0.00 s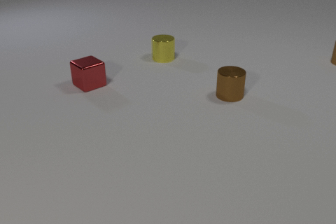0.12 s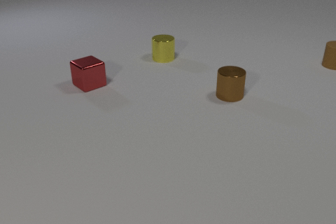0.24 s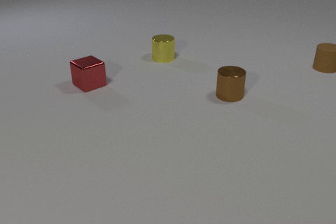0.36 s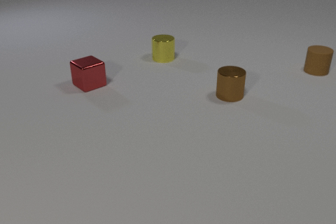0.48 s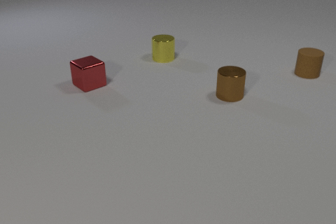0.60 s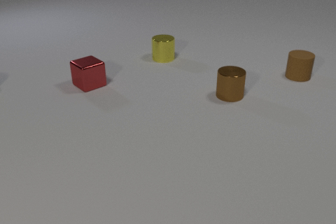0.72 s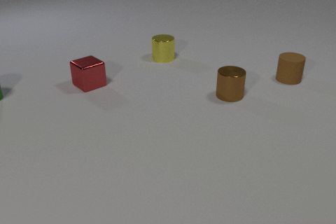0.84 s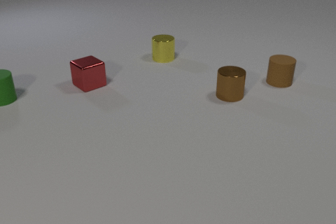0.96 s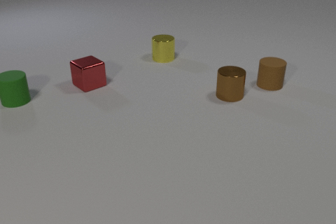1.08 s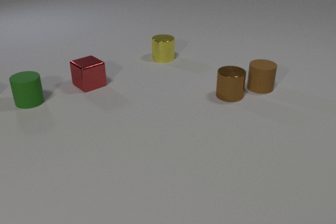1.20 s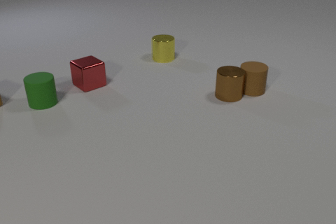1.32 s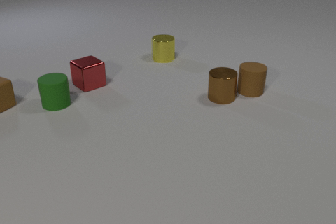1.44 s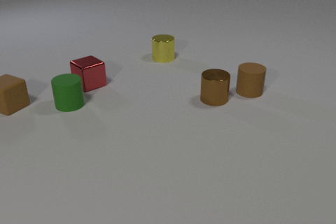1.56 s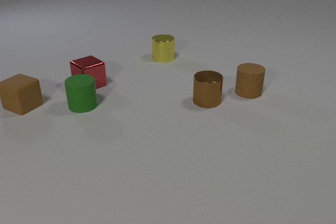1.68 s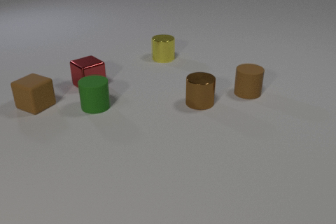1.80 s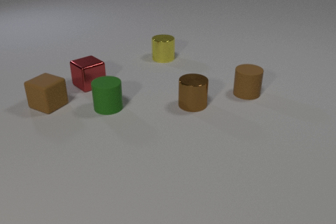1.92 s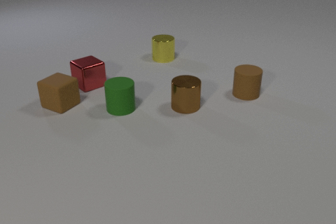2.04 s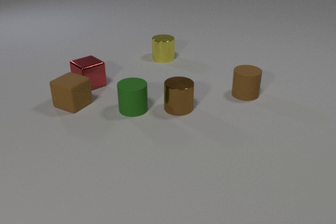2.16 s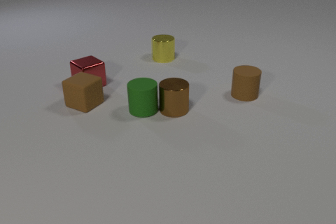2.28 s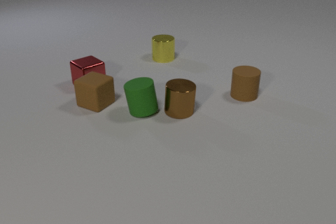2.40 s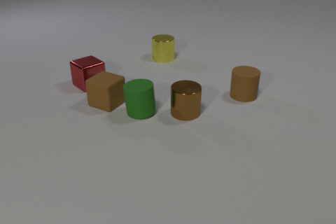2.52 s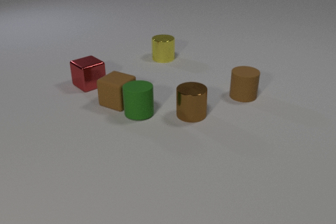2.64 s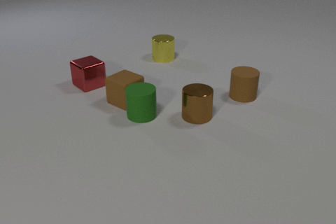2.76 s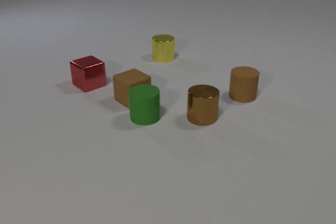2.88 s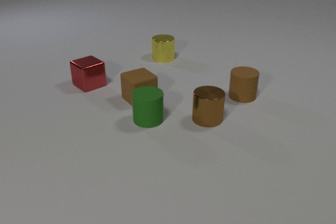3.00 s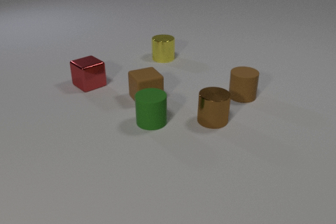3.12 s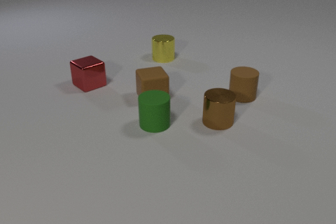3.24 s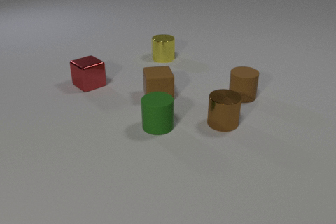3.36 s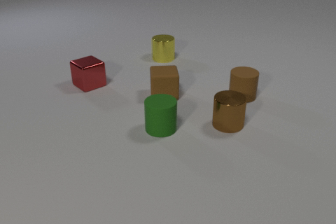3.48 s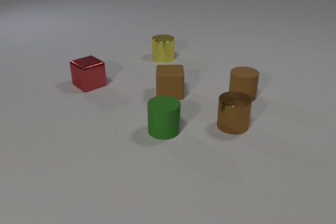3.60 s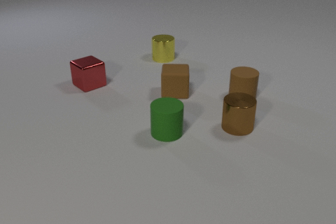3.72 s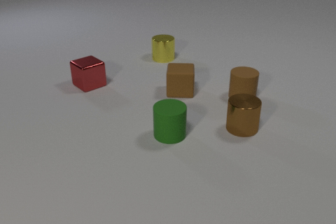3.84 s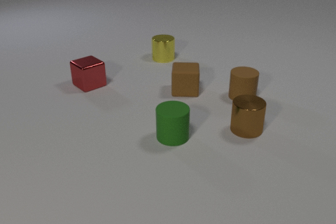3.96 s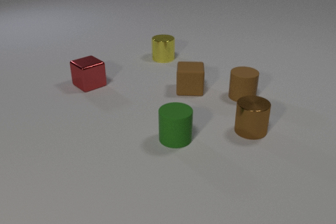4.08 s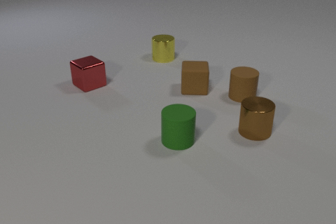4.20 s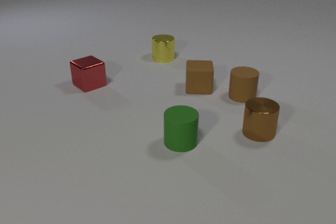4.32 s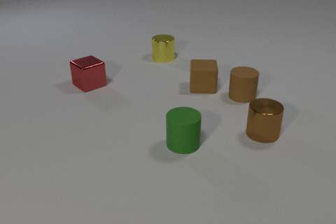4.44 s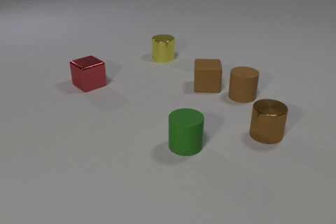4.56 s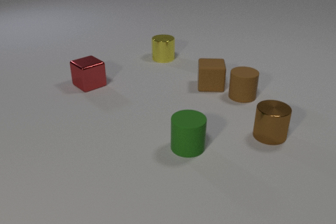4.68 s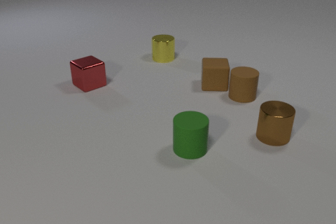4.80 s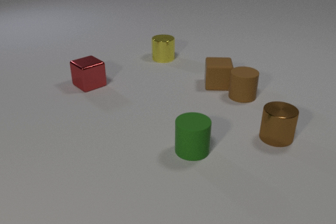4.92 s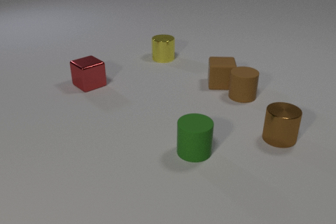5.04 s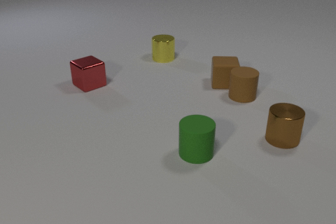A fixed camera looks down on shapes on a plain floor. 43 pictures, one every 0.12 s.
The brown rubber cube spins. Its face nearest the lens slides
to the left.
The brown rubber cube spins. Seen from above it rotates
clockwise.
0.00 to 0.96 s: The brown rubber cylinder slides toward the camera and to the left. The green rubber cylinder comes in at the left edge, slides to the right and toward the camera.
0.96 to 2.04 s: The brown rubber cylinder slides toward the camera and to the left. The brown metal cylinder slides to the left and toward the camera. The brown rubber cube comes in at the left edge, slides to the right. The green rubber cylinder slides to the right and toward the camera. The brown rubber cylinder and the brown metal cylinder collide.
2.04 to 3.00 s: The brown metal cylinder slides to the right and toward the camera. The brown rubber cube slides to the right, spins clockwise seen from above by about 30 degrees, its near face sliding to the left. The green rubber cylinder slides toward the camera and to the right. The brown metal cylinder and the green rubber cylinder collide. The brown rubber cube and the green rubber cylinder collide.
3.00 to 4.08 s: The brown metal cylinder slides to the right. The brown rubber cube slides to the right and away from the camera, spins clockwise seen from above by about 30 degrees, its near face sliding to the left. The green rubber cylinder slides toward the camera and to the right.
4.08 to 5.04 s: The brown metal cylinder slides to the right. The brown rubber cube slides to the right and away from the camera. The green rubber cylinder slides toward the camera and to the right.
What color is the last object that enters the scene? brown.
What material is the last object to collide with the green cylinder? rubber.
How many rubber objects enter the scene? 2.
